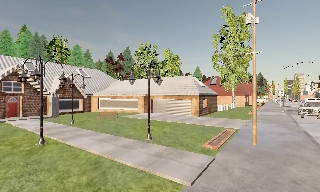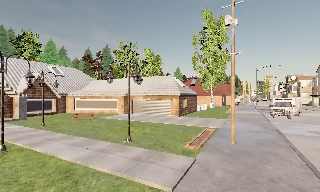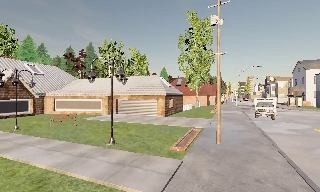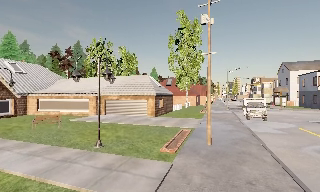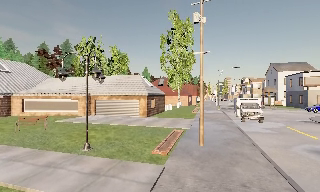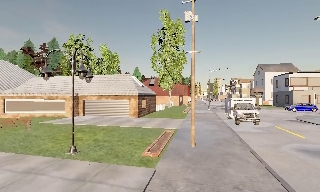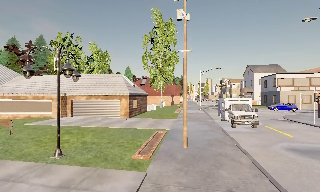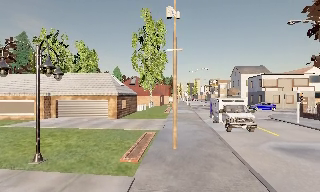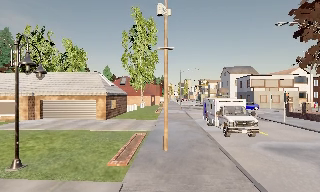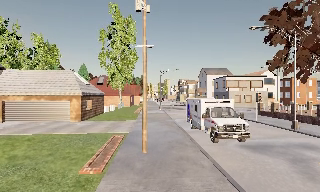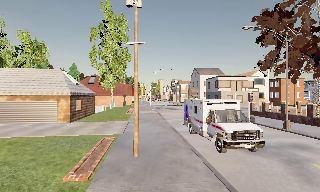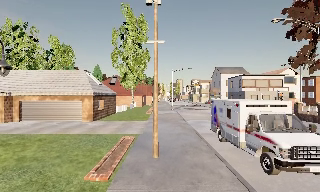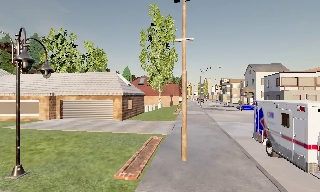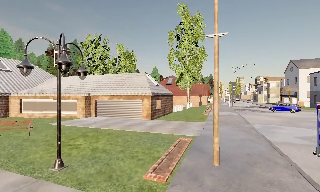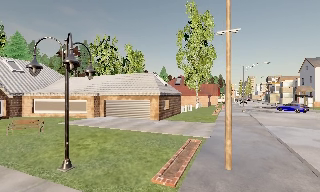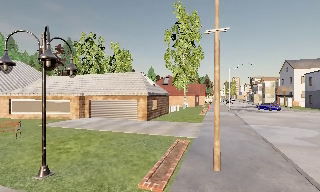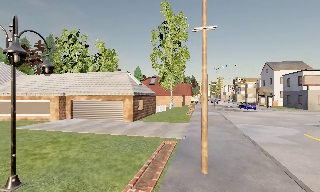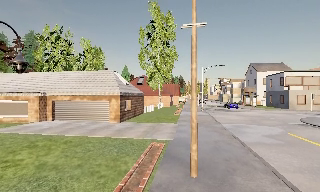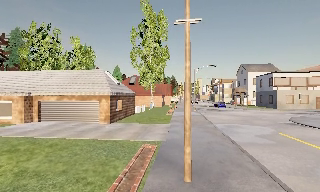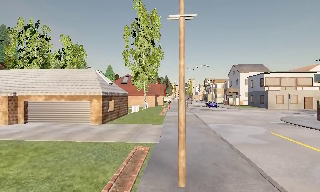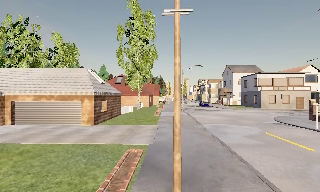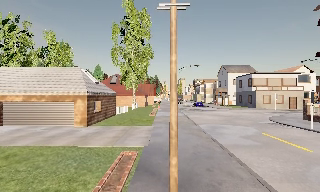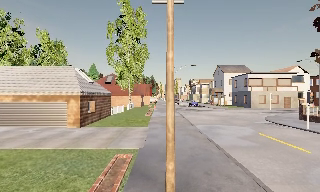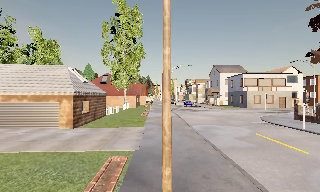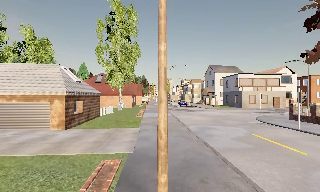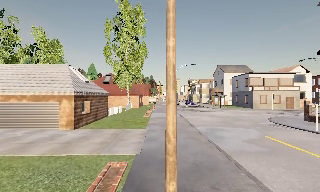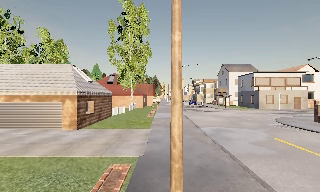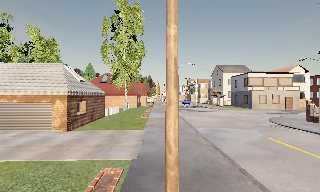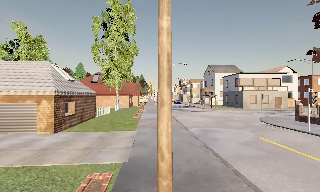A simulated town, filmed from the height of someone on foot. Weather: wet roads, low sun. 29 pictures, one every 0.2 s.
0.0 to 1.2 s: The camera swings to its right by about 25 degrees, and the scene slides to the left. It travels forward, about 1.5 m, so what stands in front looms larger.
1.2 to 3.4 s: The camera travels forward, about 3 m, so what stands in front looms larger.
3.4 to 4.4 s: The camera swings to its right by about 10 degrees, and the scene slides to the left. It travels forward, about 1.5 m, so what stands in front looms larger.
4.4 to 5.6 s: The camera travels forward, about 1.5 m, so what stands in front looms larger.
The film runs forward here.
